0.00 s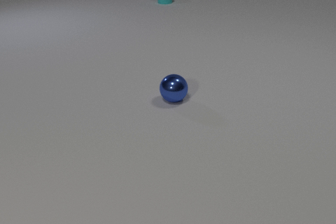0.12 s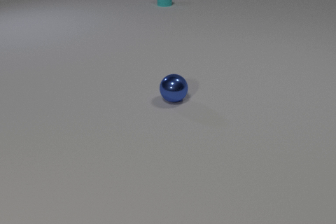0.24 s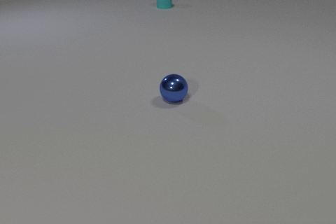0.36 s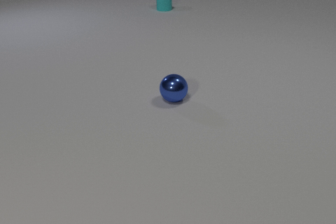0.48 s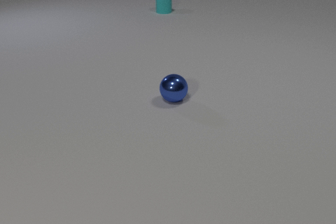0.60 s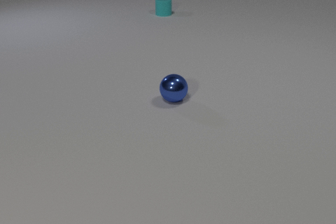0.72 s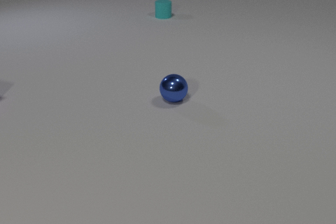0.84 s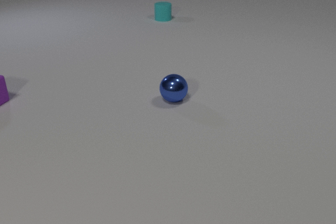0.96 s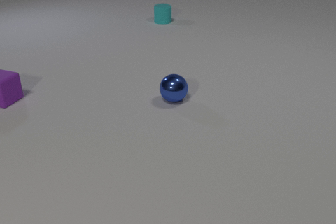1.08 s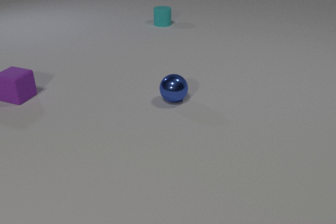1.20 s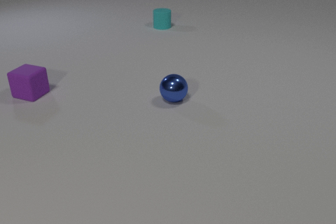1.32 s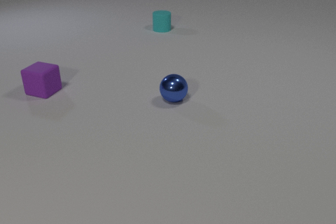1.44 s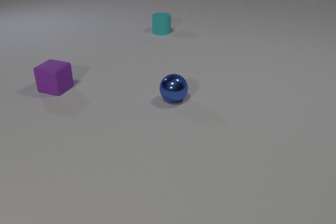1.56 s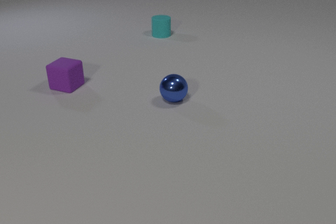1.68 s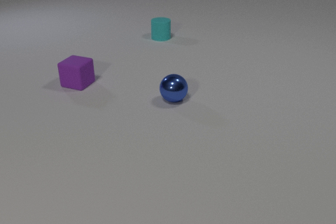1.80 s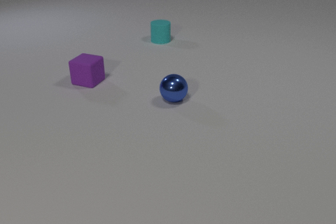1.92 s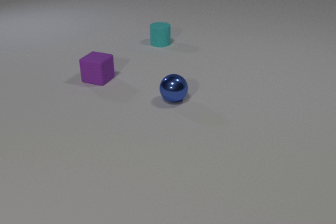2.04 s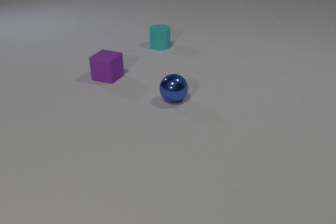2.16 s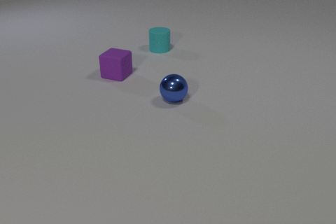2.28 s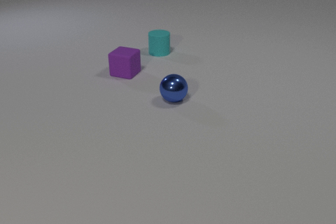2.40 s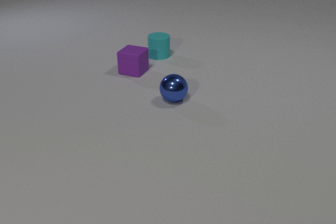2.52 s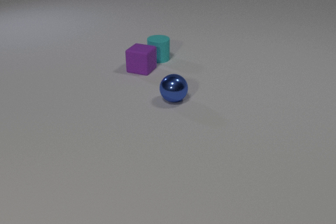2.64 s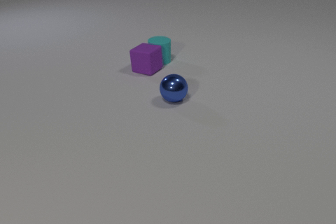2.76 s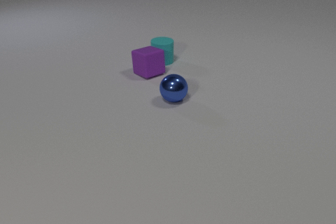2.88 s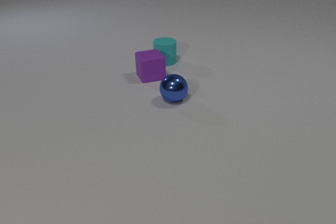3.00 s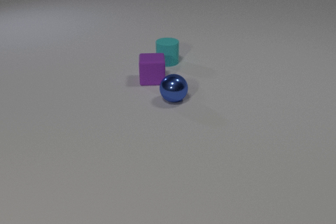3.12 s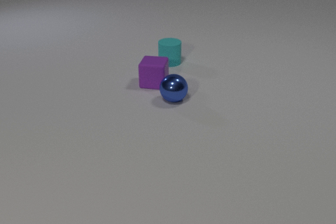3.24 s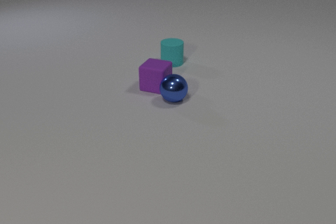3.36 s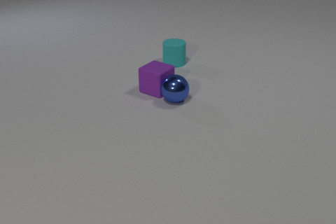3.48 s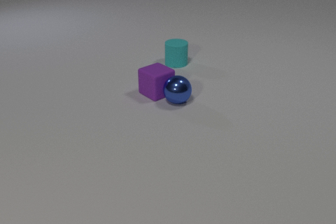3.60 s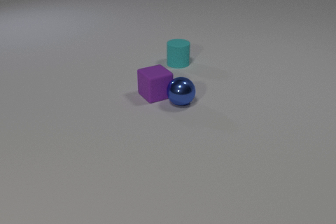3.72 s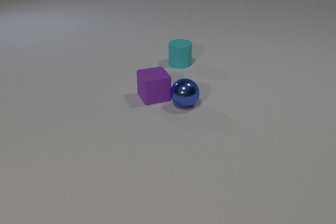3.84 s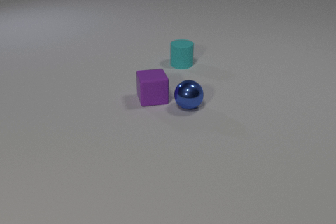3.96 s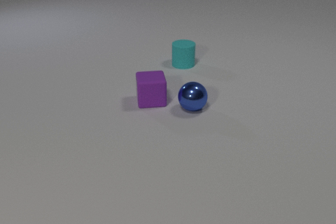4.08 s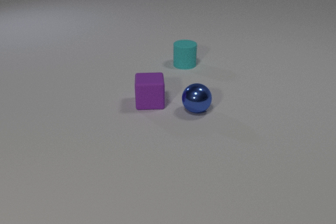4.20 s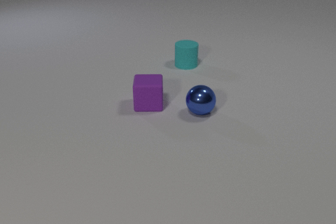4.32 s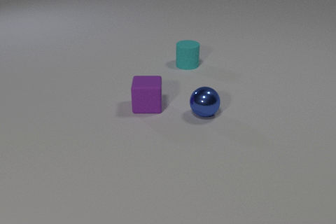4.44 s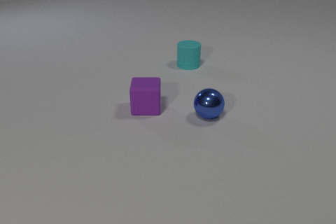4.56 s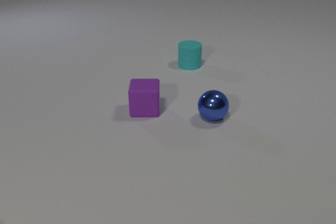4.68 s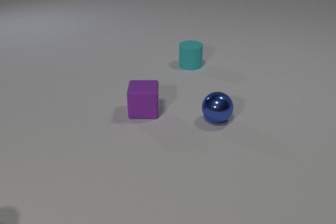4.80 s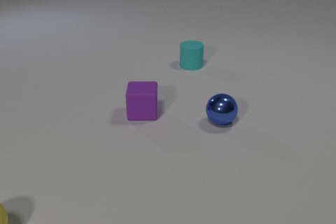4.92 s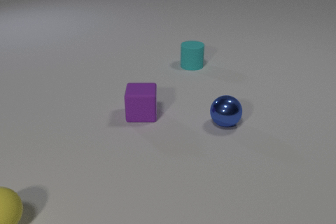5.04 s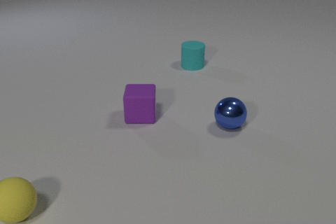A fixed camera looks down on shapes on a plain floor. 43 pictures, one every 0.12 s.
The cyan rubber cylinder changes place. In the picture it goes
toward the camera.
The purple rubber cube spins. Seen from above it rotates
clockwise.
0.00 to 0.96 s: The purple rubber cube comes in at the left edge, slides to the right. The cyan rubber cylinder slides toward the camera.
0.96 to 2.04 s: The purple rubber cube slides to the right. The cyan rubber cylinder slides toward the camera.
2.04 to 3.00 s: The purple rubber cube slides to the right, spins so that its near face slides to the left, clockwise seen from above. The cyan rubber cylinder slides toward the camera. The purple rubber cube and the cyan rubber cylinder collide.
3.00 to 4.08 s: The purple rubber cube slides toward the camera, spins so that its near face slides to the left, clockwise seen from above. The cyan rubber cylinder slides to the right. The blue metal sphere rolls to the right and toward the camera. The purple rubber cube and the blue metal sphere collide.
4.08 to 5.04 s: The purple rubber cube slides toward the camera. The cyan rubber cylinder slides to the right. The blue metal sphere rolls to the right and toward the camera. The yellow rubber sphere comes in at the left edge, rolls to the right and away from the camera.
Are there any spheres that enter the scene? yes.
How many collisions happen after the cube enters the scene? 2.
What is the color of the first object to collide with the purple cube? cyan.
